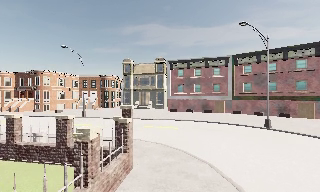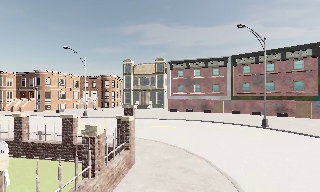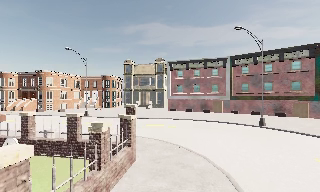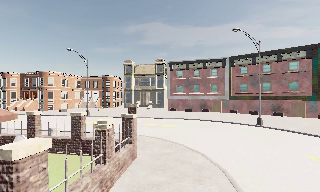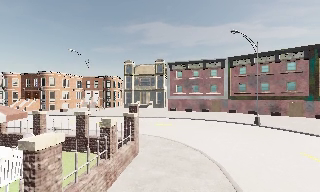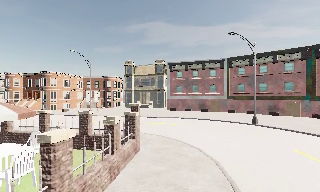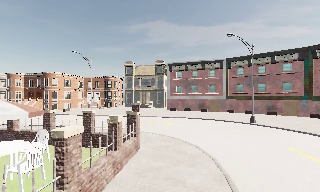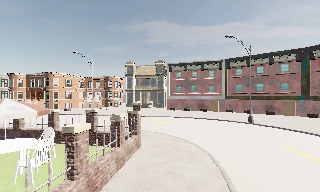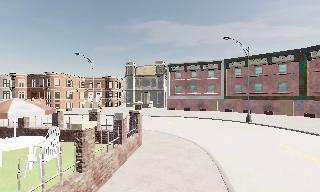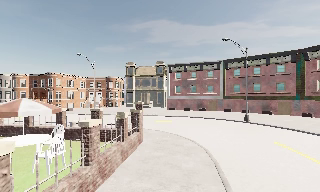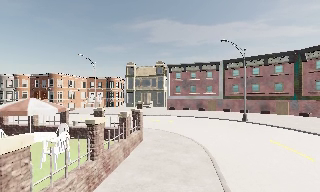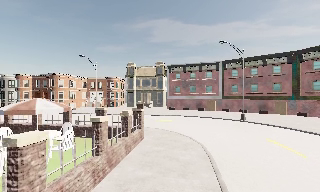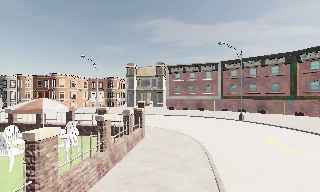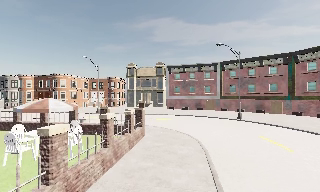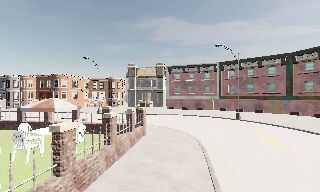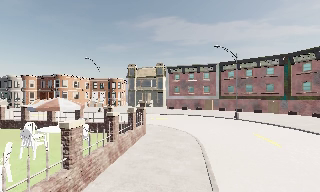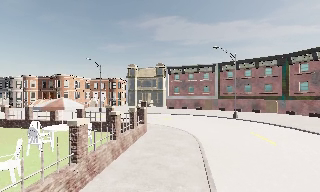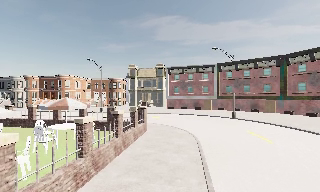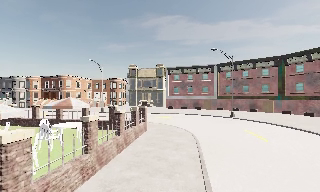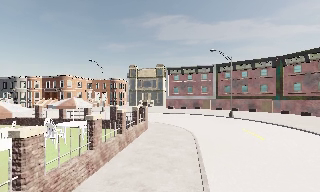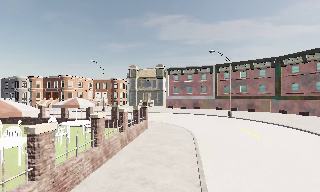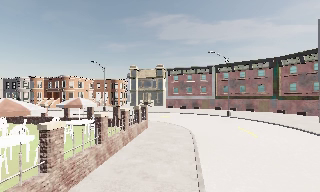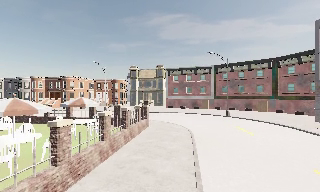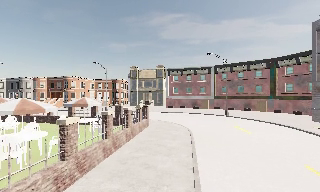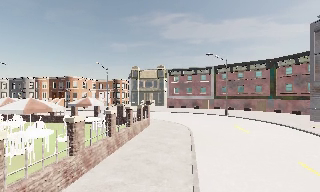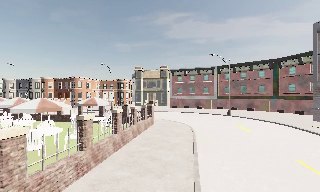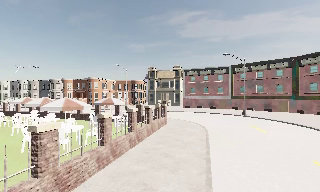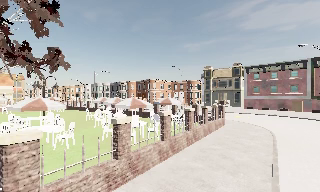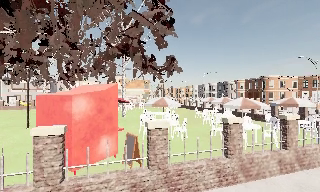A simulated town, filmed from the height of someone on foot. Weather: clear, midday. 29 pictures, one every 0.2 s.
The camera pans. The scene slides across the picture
to the right.
The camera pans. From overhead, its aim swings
counterclockwise.
0.0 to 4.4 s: The camera travels backward, about 8 m, so what stands in front gets smaller.
4.4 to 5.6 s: The camera pans to its left, which is counterclockwise from overhead, by about 60 degrees. It travels backward, about 2 m.
The film runs backward here.
